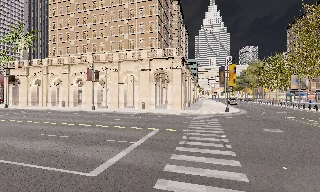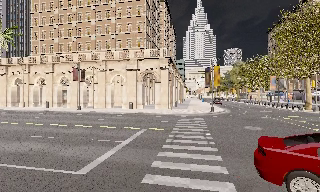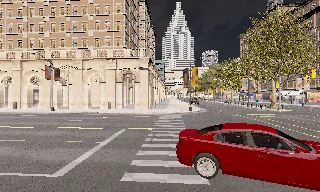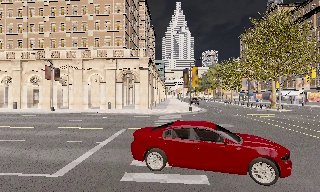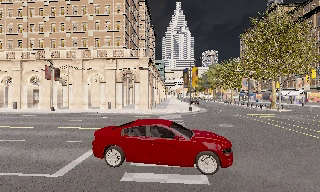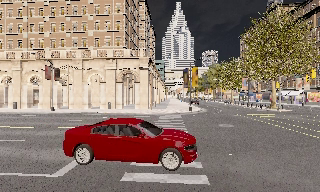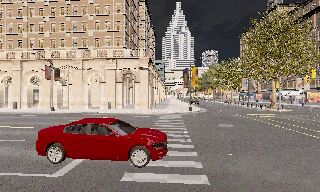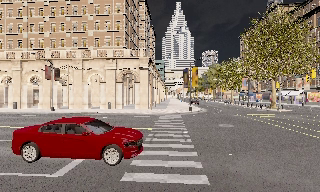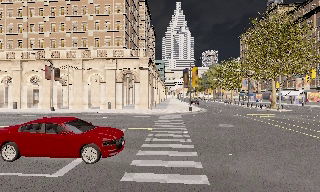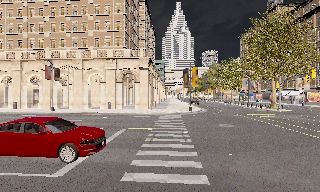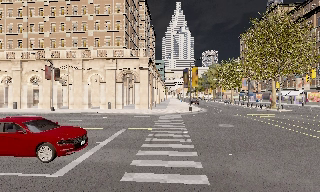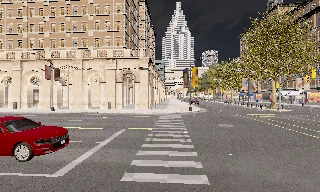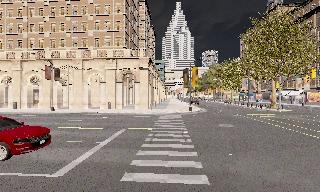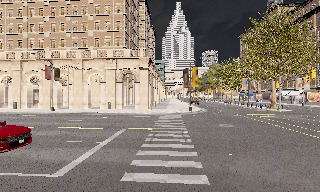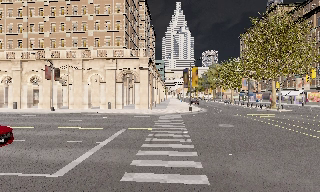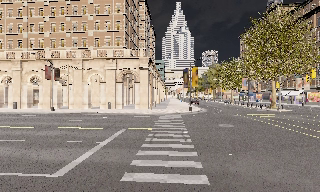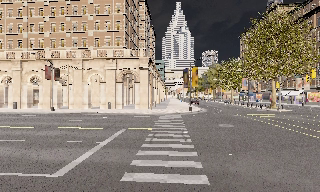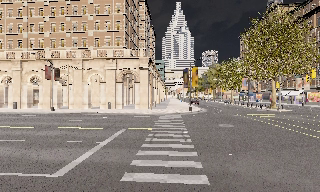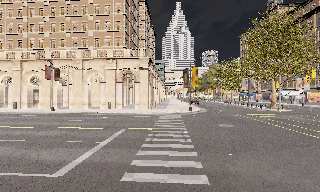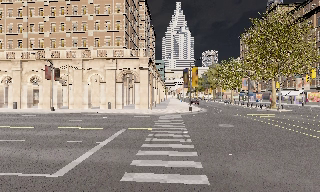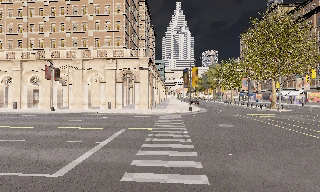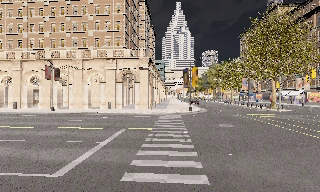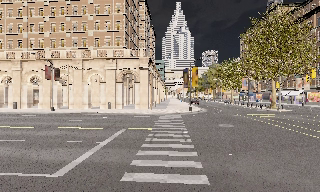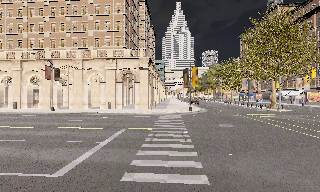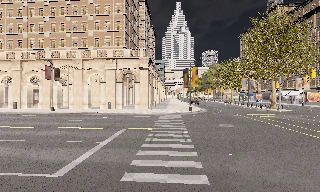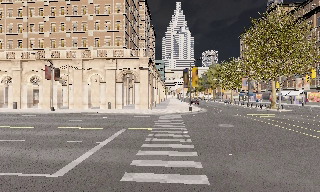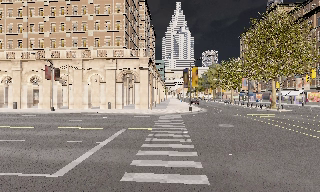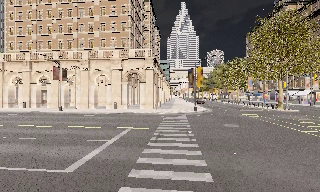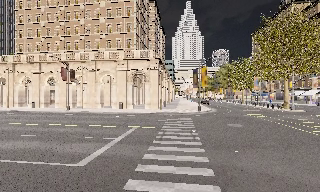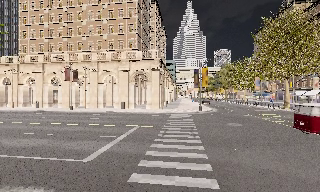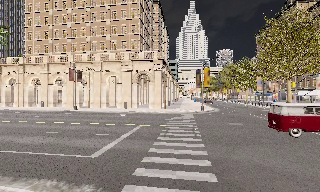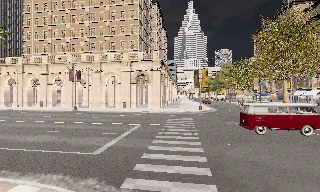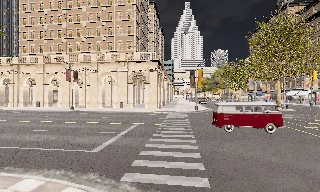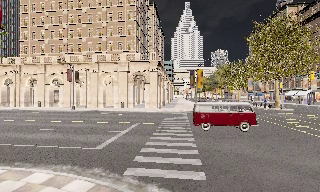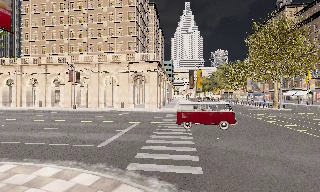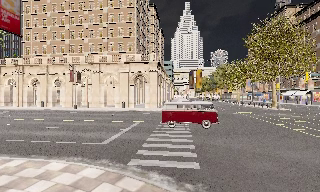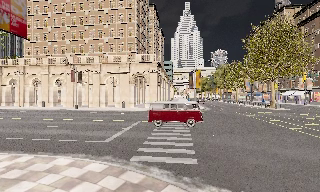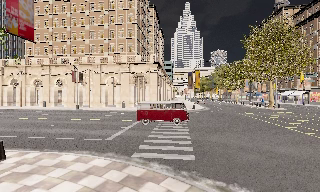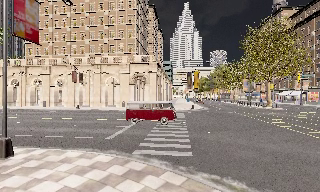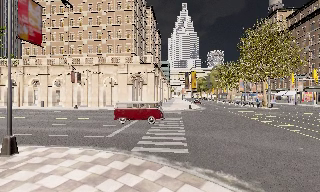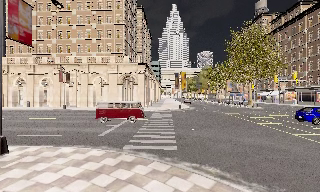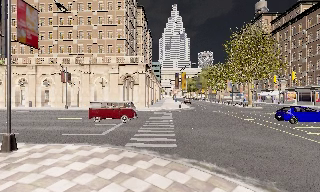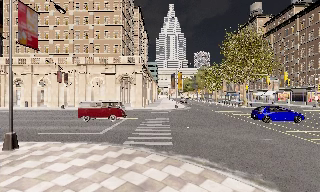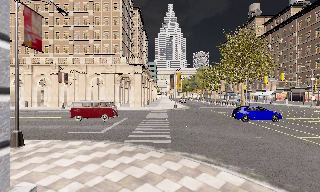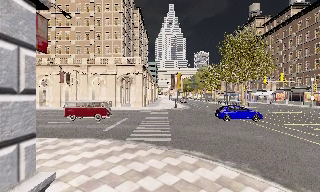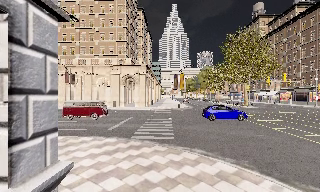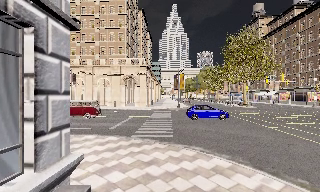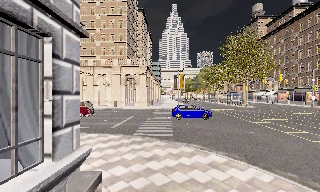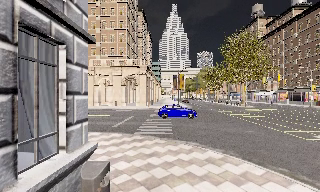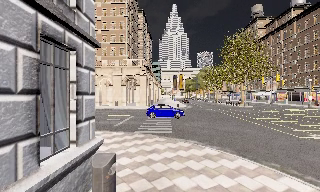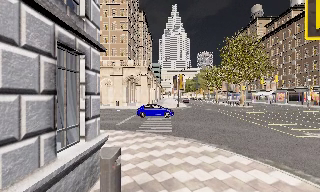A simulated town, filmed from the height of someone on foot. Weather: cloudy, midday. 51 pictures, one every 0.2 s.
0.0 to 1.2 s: The scene slides to the left, as the camera pans about 10 degrees to its right.
1.2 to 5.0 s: The camera keeps its place and its aim.
5.0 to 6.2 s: The camera travels backward, about 1.5 m, so what stands in front gets smaller. It gains speed.
6.2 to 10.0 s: The camera travels backward, about 7 m, so what stands in front gets smaller.
The film runs backward here.
